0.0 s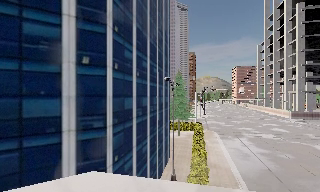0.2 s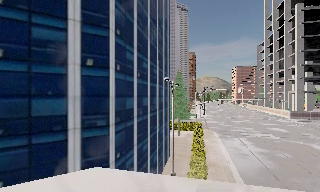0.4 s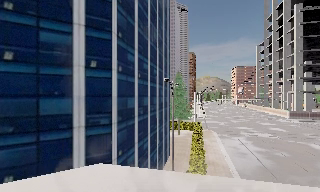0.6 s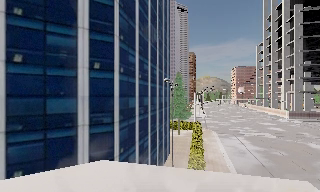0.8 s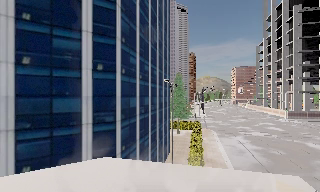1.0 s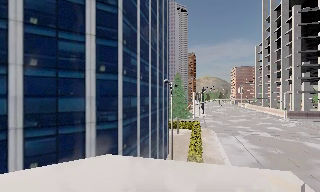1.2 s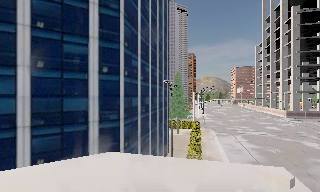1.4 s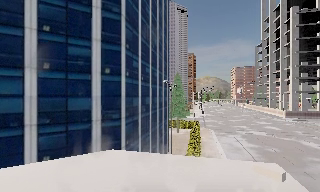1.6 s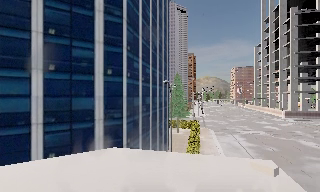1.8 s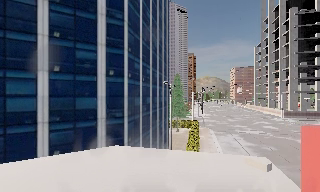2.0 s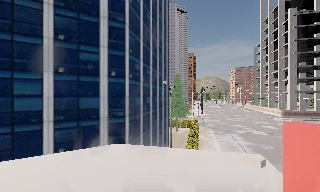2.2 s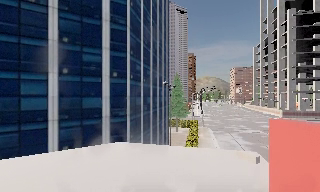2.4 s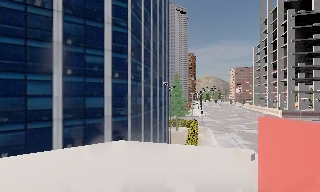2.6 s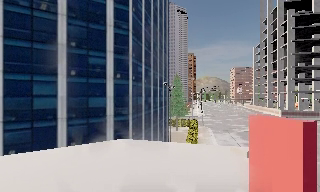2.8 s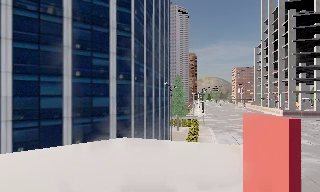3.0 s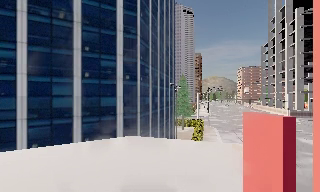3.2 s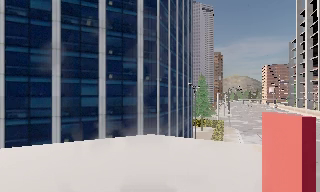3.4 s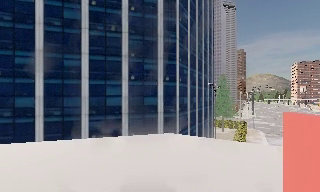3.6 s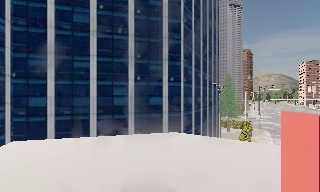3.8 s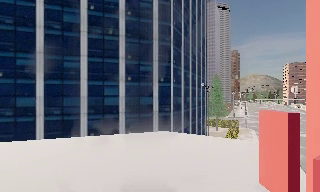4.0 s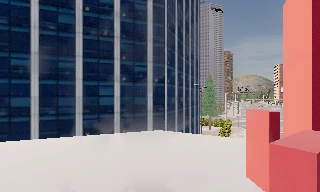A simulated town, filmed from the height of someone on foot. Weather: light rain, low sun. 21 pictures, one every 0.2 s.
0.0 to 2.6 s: The camera travels backward, about 4 m, so what stands in front gets smaller.
2.6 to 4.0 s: The camera swings to its left by about 10 degrees, and the scene slides to the right. It travels backward, about 2 m, so what stands in front gets smaller.
The film runs backward here.
